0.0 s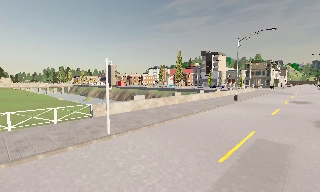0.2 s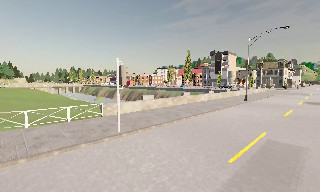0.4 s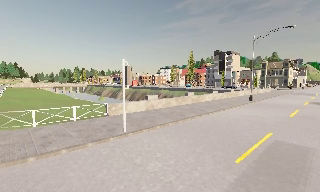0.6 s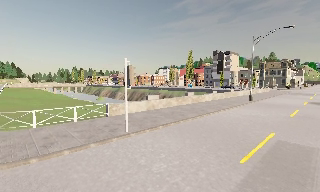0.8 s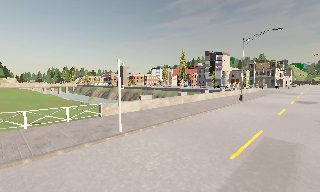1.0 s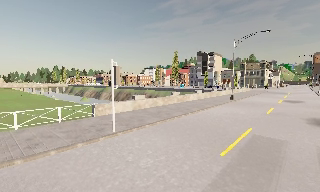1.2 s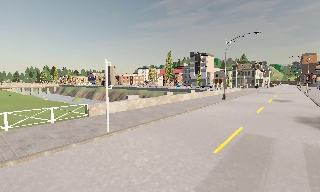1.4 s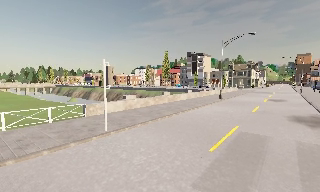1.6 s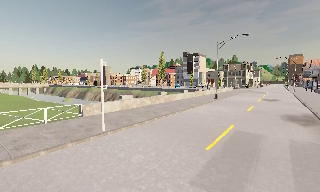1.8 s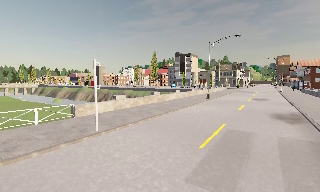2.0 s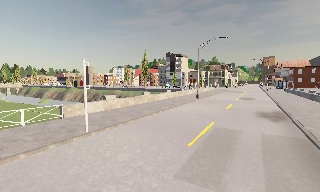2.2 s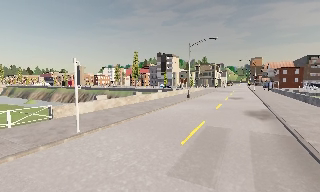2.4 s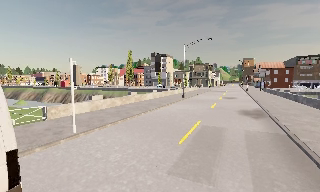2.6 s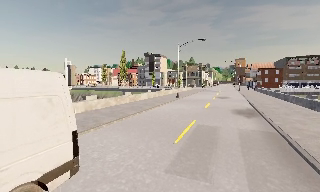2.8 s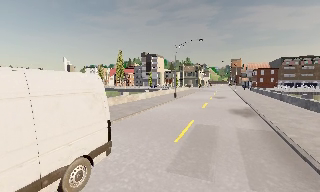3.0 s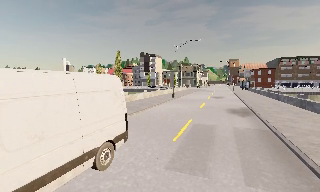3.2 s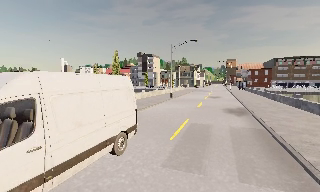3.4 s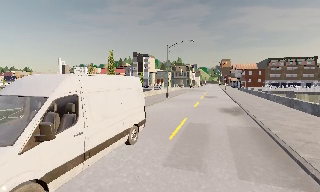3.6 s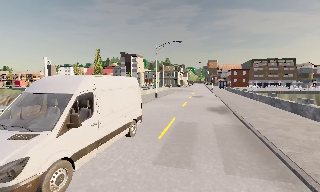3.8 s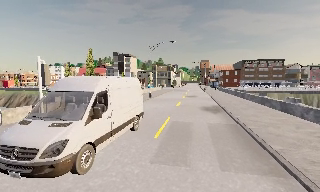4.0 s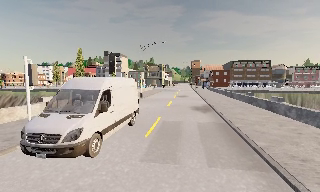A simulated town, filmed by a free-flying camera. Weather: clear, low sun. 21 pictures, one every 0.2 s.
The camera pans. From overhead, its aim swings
clockwise.
The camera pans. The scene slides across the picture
to the left.
0.0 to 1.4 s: The camera travels backward, about 0.5 m, so what stands in front gets smaller.
1.4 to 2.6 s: The camera swings to its right by about 15 degrees, and the scene slides to the left.
2.6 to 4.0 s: The scene slides to the left, as the camera pans about 15 degrees to its right. It travels backward, about 0.5 m, so what stands in front gets smaller.
The film runs backward here.
